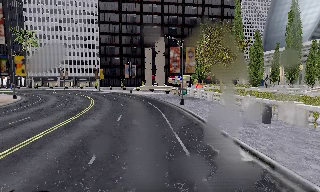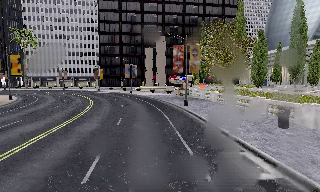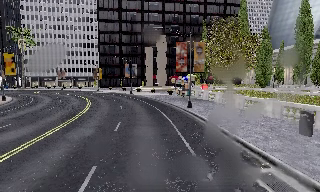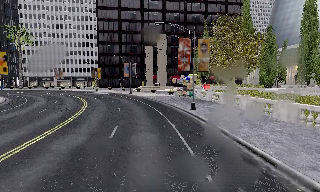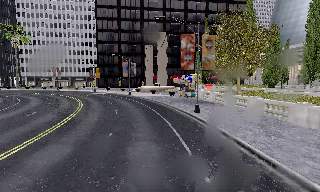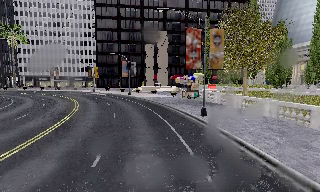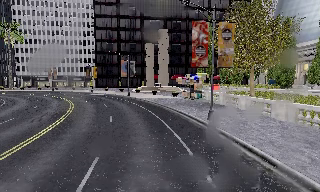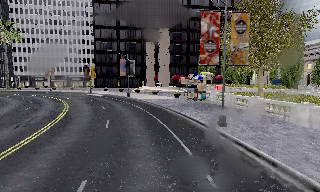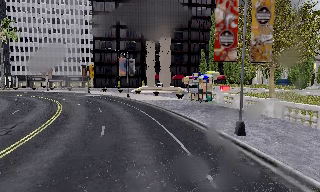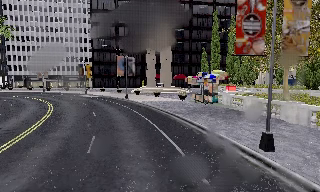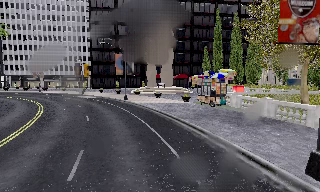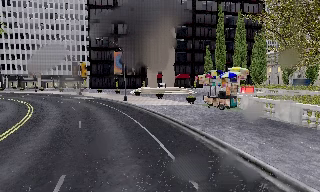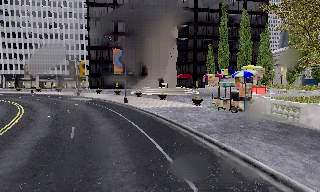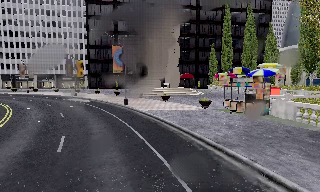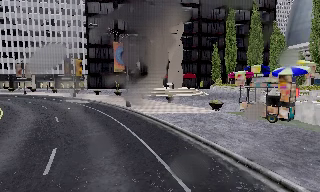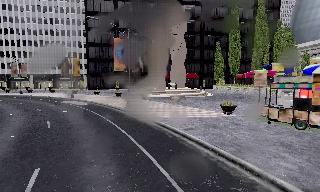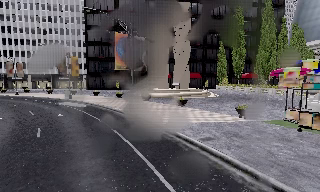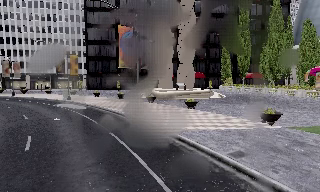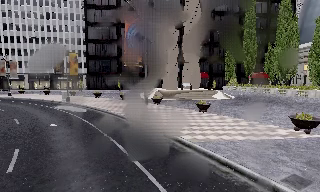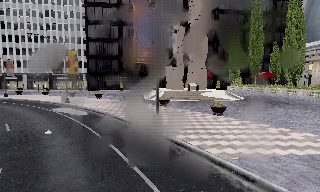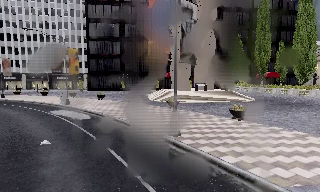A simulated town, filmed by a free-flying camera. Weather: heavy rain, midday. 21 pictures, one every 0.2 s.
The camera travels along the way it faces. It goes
forward.
0.0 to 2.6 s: The camera travels forward, about 19 m, so what stands in front looms larger.
2.6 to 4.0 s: The camera travels forward and to its left, about 12 m, so what stands in front looms larger.
The film runs forward here.
